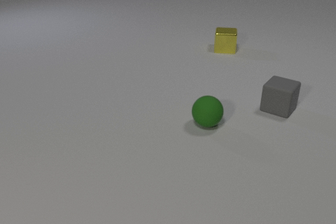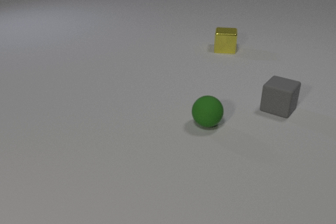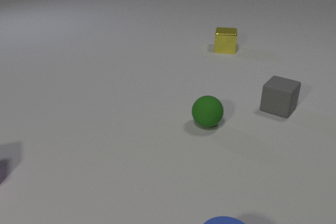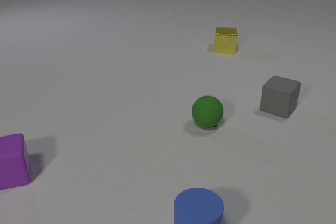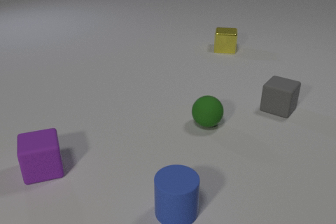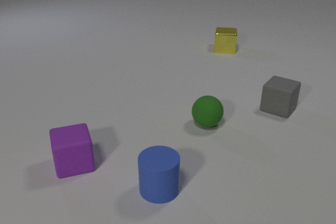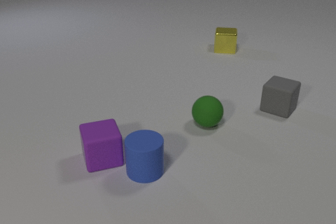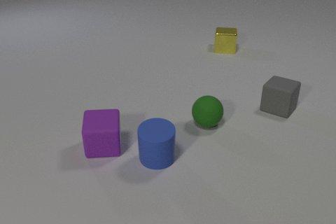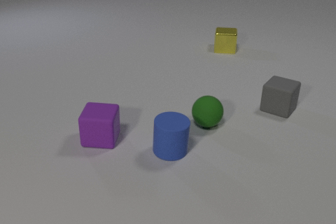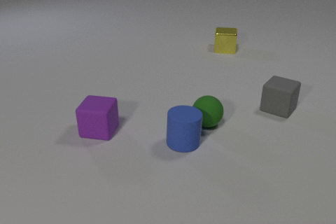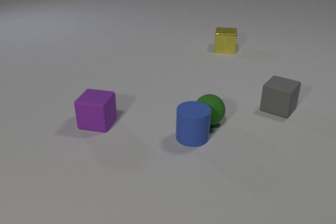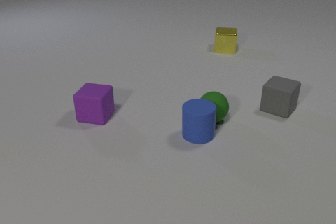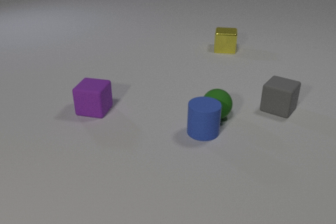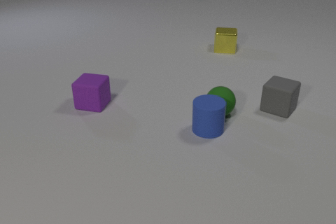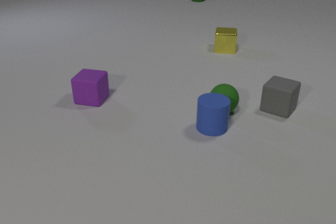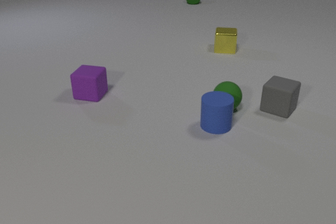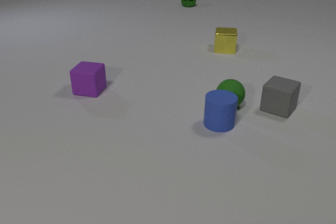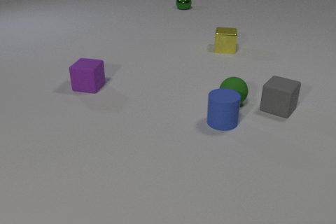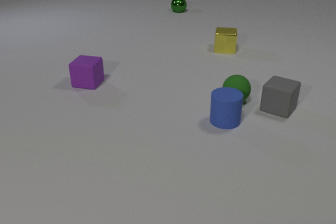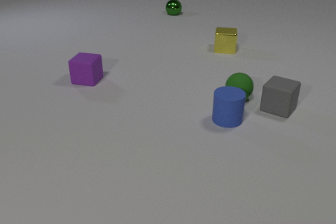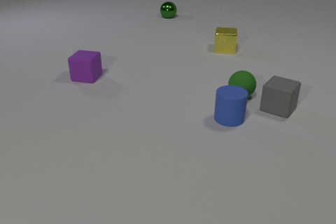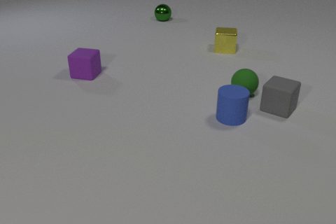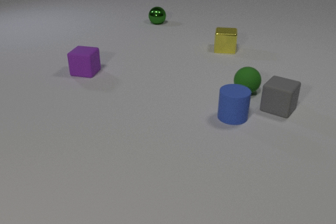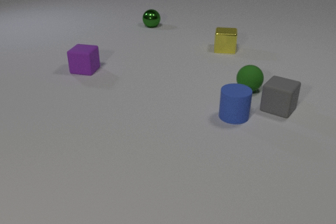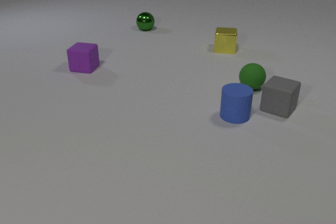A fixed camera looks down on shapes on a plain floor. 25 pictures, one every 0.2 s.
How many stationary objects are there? 2.
How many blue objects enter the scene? 1.
What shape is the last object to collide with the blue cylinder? sphere.
0.0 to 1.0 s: The purple rubber cube comes in at the left edge, slides to the right. The blue rubber cylinder comes in at the bottom edge, slides away from the camera and to the left.
1.0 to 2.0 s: The purple rubber cube slides away from the camera, spins clockwise seen from above by about 30 degrees, its near face sliding to the left. The blue rubber cylinder slides away from the camera. The purple rubber cube and the blue rubber cylinder collide. The blue rubber cylinder and the green rubber sphere collide.
2.0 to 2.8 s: The purple rubber cube slides away from the camera. The blue rubber cylinder slides away from the camera and to the right. The green rubber sphere rolls away from the camera and to the right. The green metal sphere comes in at the top edge, rolls toward the camera and to the left.
2.8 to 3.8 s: The purple rubber cube slides away from the camera. The blue rubber cylinder slides away from the camera and to the right. The green rubber sphere rolls away from the camera and to the right. The green metal sphere rolls toward the camera and to the left.
3.8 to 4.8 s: The purple rubber cube slides away from the camera. The blue rubber cylinder slides away from the camera and to the right. The green rubber sphere rolls away from the camera and to the right. The green metal sphere rolls toward the camera and to the left.
